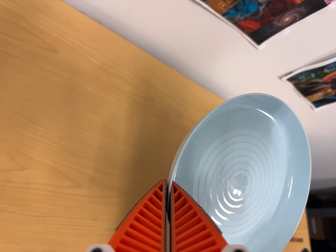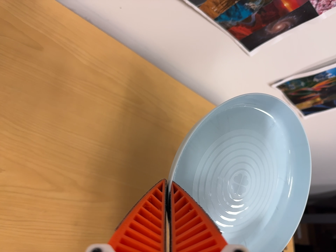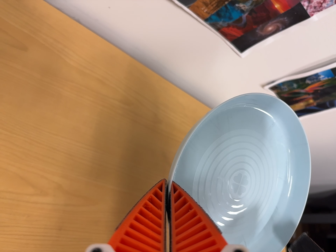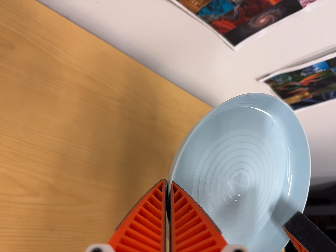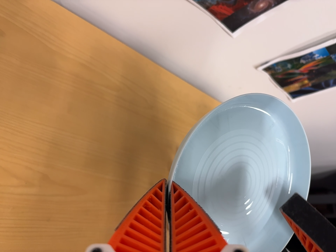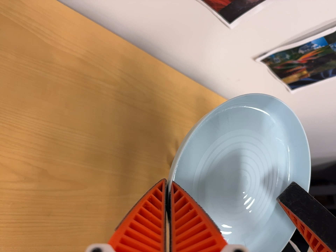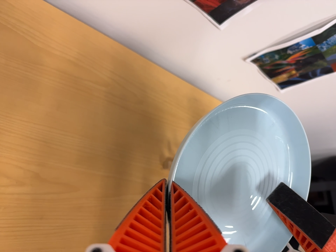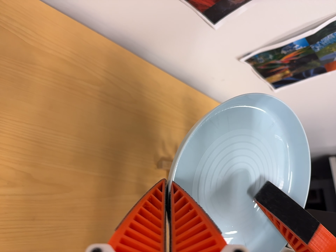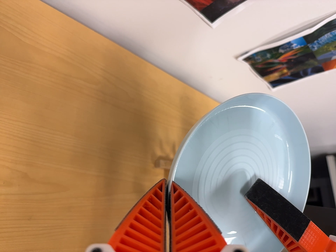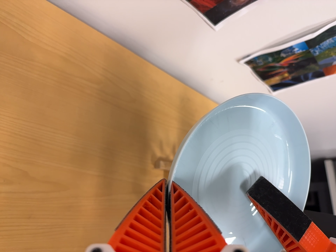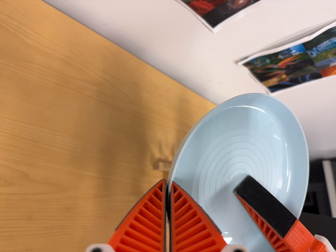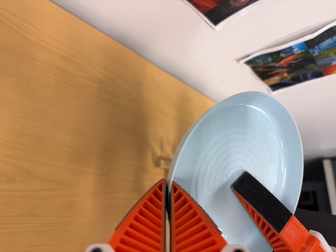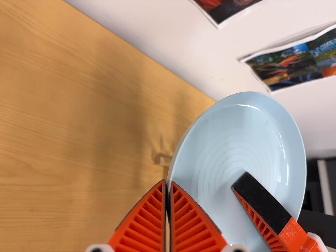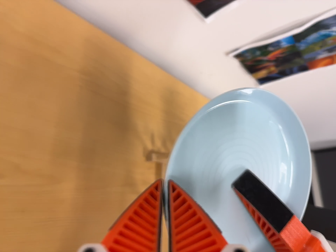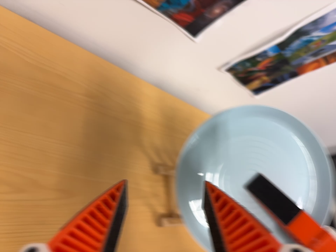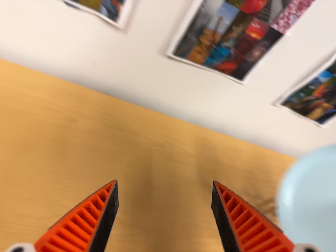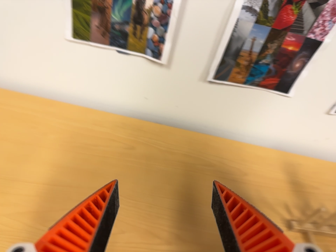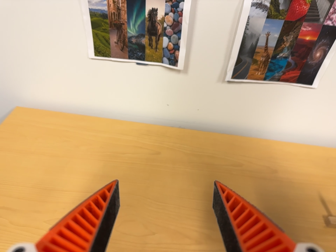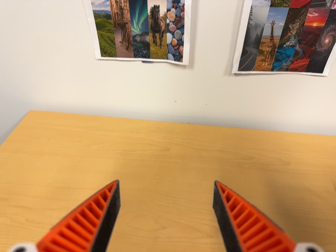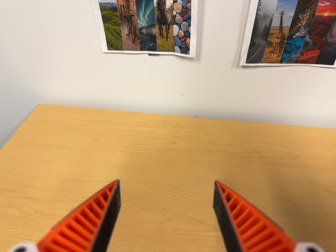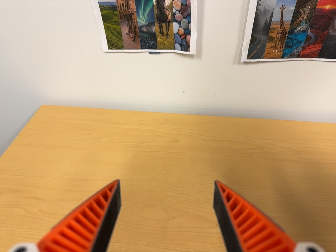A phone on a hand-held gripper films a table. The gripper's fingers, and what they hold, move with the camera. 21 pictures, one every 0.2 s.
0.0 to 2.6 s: The scene slides to the left, as the camera pans about 10 degrees to its right.
2.6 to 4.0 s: The camera swings to its left by about 45 degrees, and the scene slides to the right. It travels backward, toward the bottom of its view and to its right, about 18 cm. Its aim tips toward the top of its view by about 30 degrees. It rolls about its line of sight by about 30 degrees, and the scene rotates counterclockwise.
The film runs forward here.
